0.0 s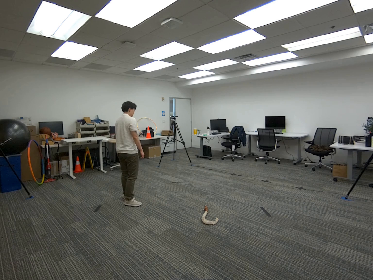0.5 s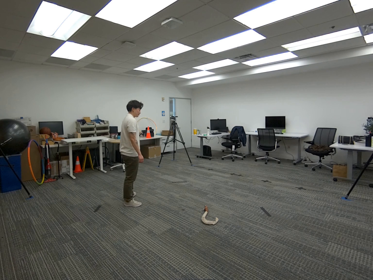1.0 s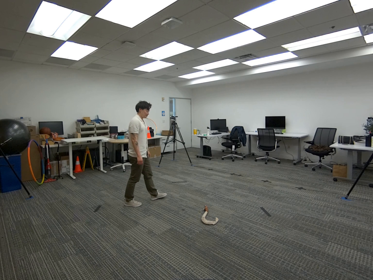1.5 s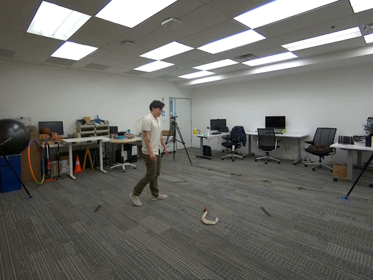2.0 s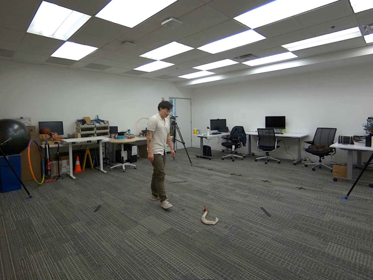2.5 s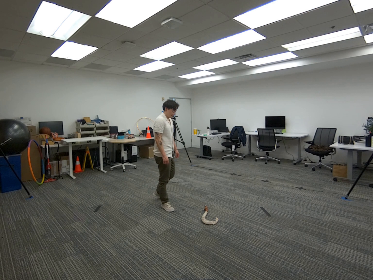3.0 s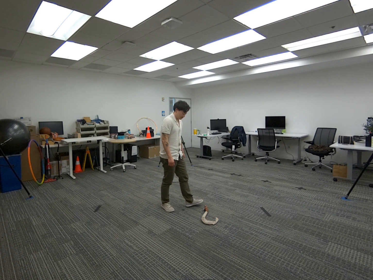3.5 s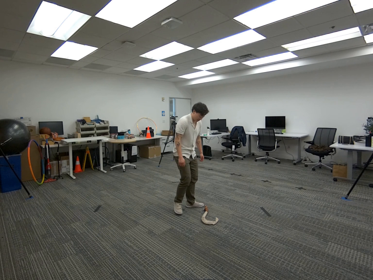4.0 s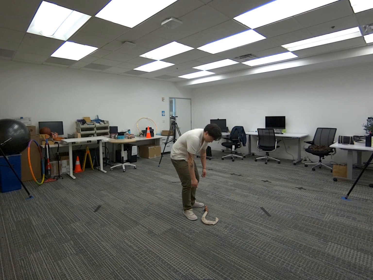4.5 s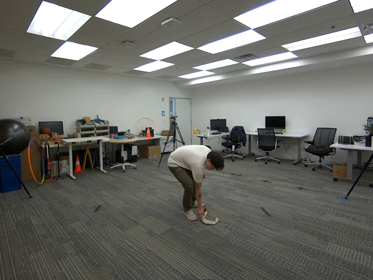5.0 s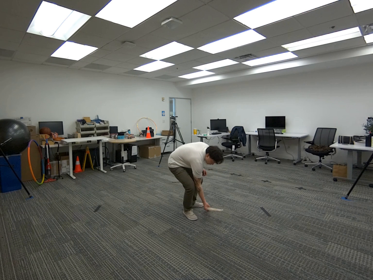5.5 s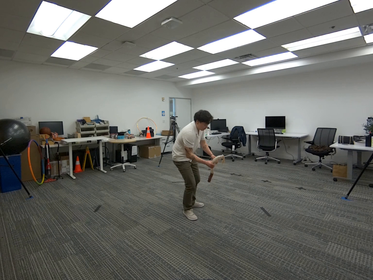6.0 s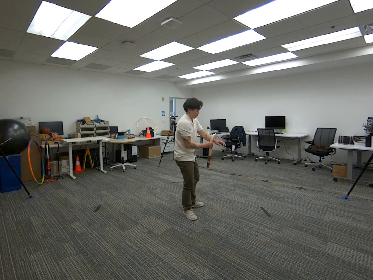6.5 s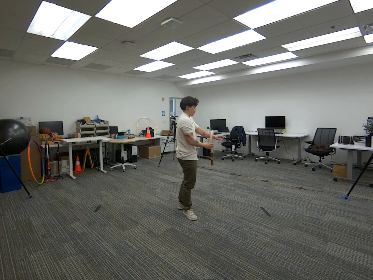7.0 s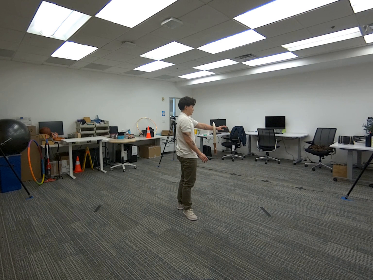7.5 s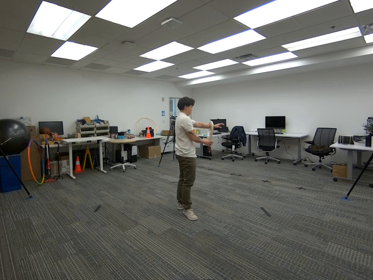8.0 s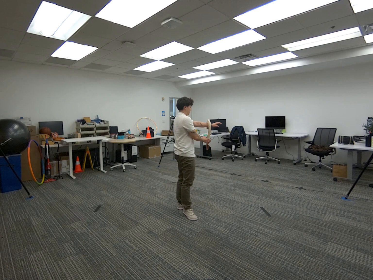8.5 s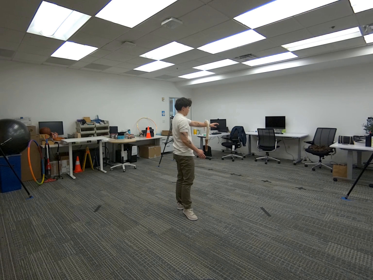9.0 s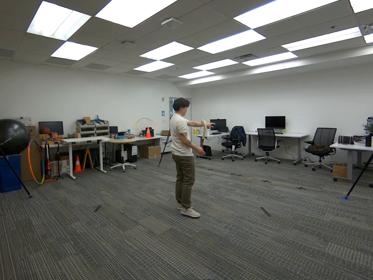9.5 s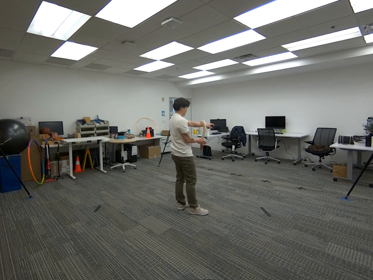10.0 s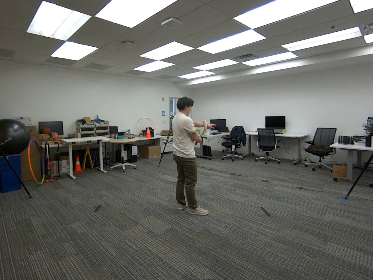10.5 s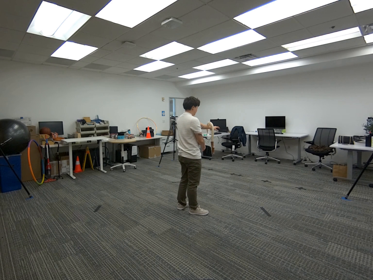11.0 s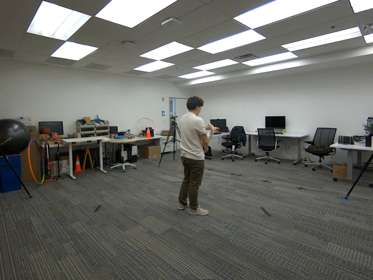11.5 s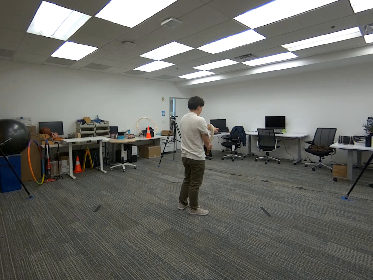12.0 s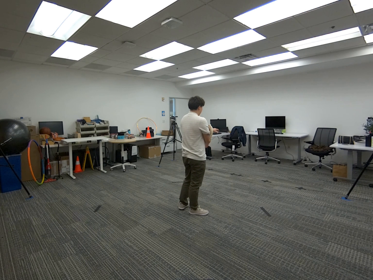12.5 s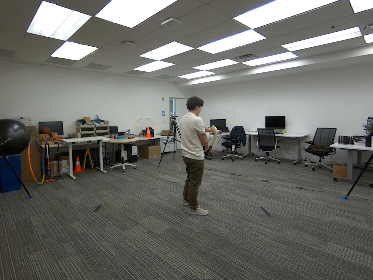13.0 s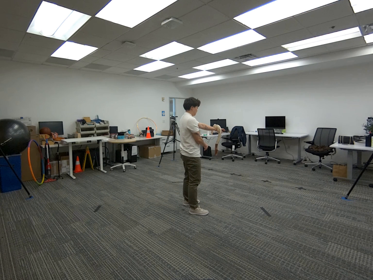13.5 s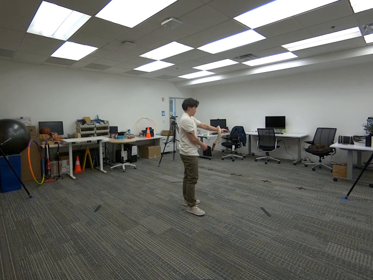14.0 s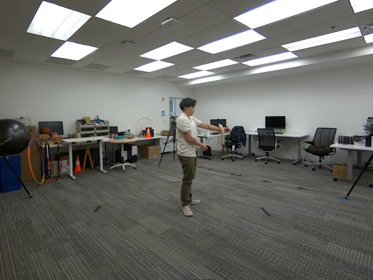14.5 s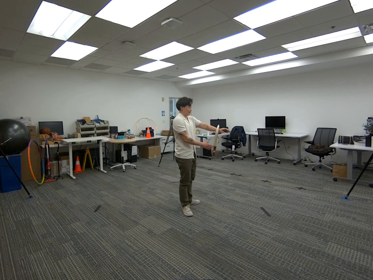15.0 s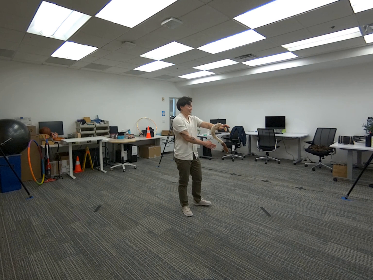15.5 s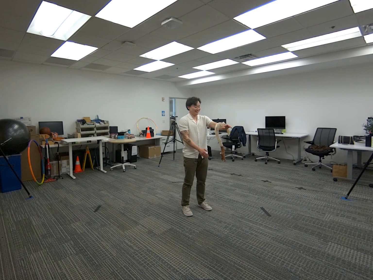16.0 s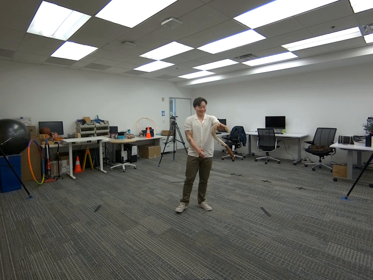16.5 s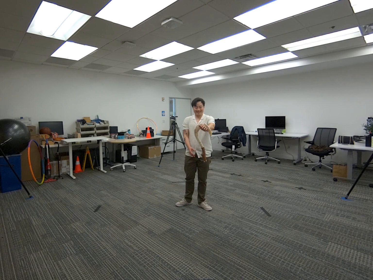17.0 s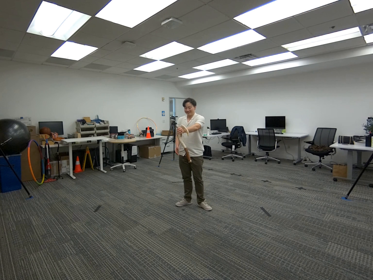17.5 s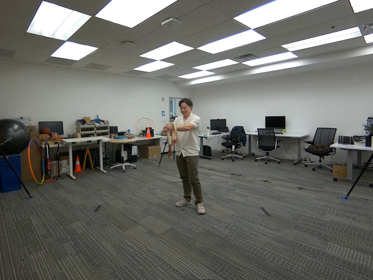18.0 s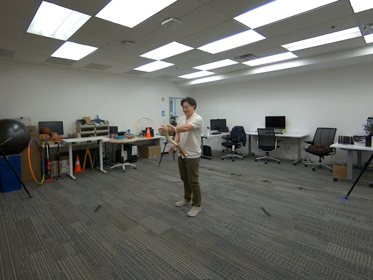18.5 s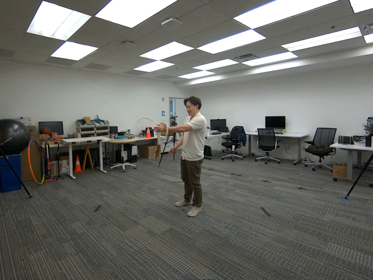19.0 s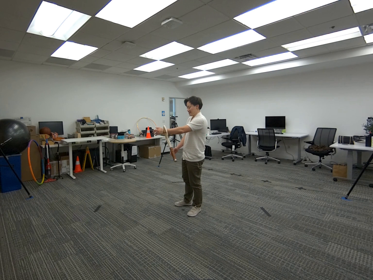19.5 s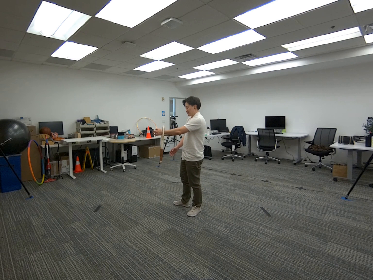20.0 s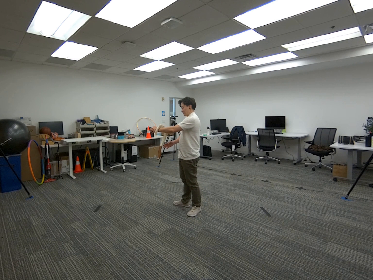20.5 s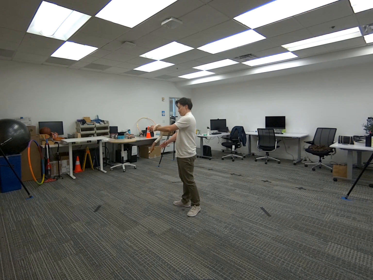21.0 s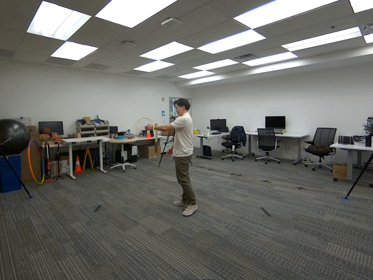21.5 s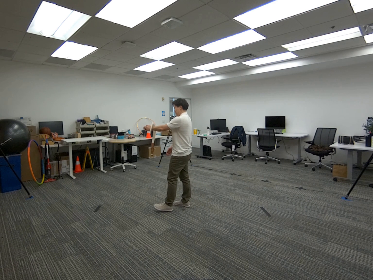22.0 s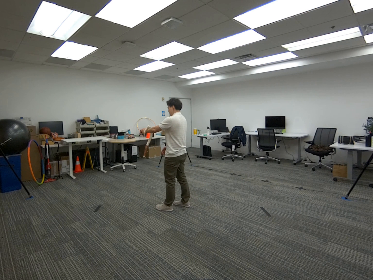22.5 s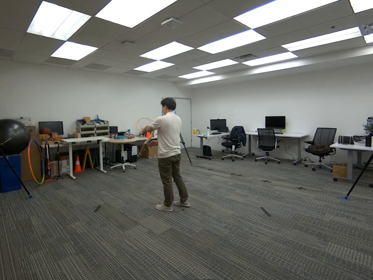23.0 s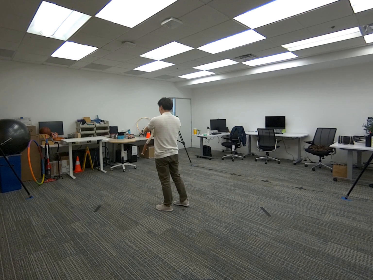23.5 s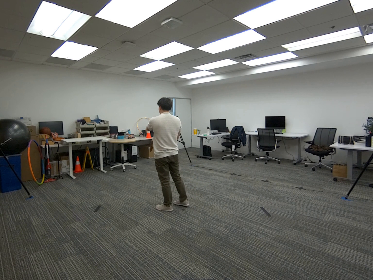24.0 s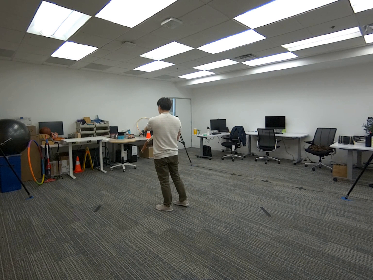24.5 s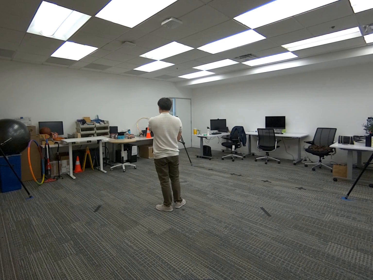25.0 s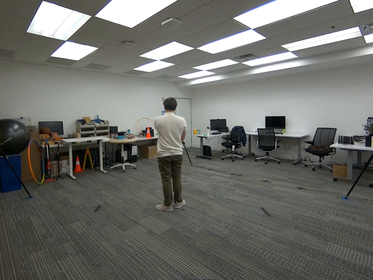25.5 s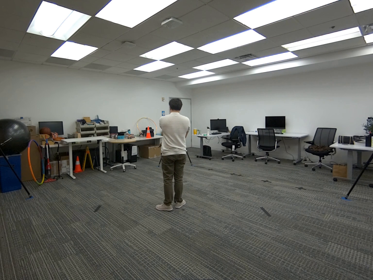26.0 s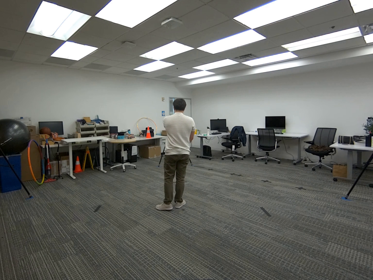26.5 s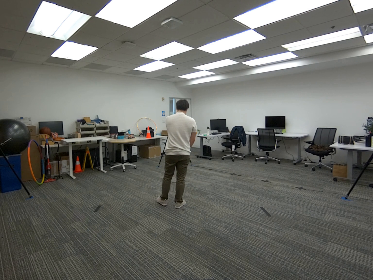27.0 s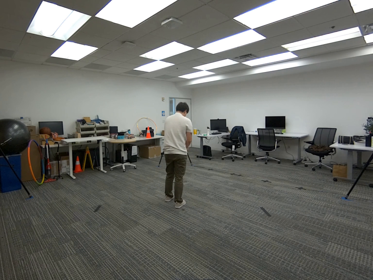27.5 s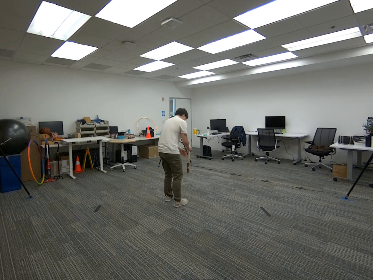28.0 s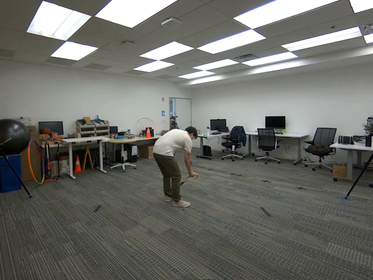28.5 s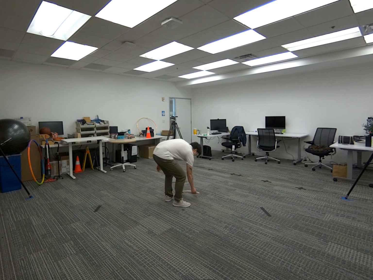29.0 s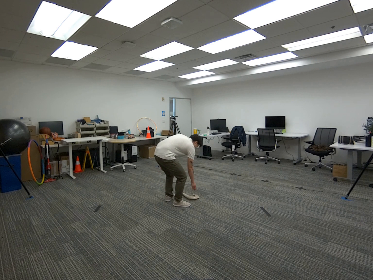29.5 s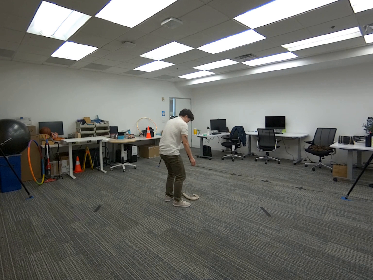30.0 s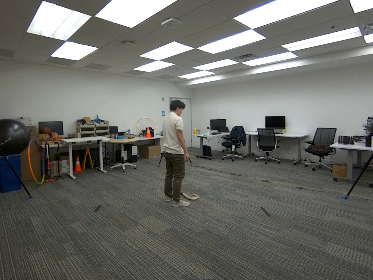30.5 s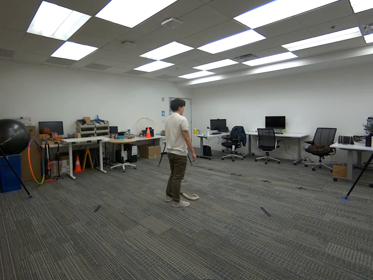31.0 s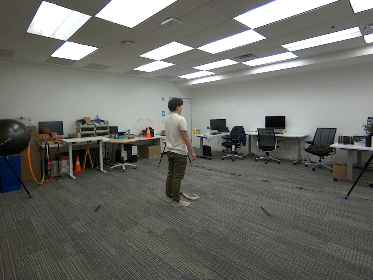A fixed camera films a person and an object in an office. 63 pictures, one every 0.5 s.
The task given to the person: Walk toward the Big Fish Hook lying on the floor. Reach down with your right hand and pick up the hook from the floor. Place the Big Fish Hook over the left wrist, allowing it to hang. Use your right hand to push the hanging hook to initiate the swinging motion. Stop swinging and with your right hand, place the hook on the floor.
